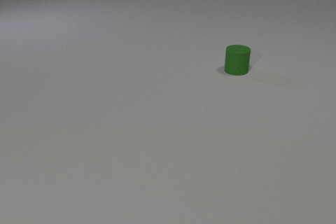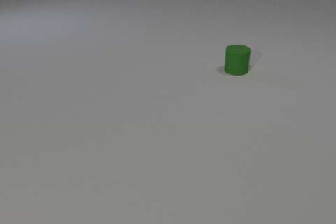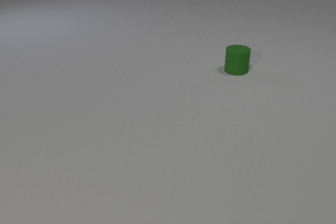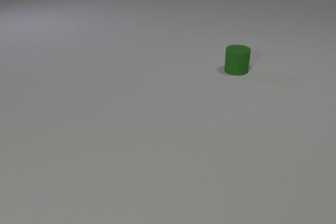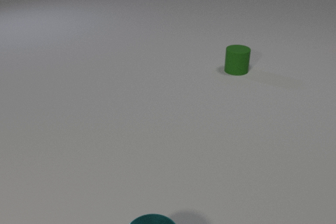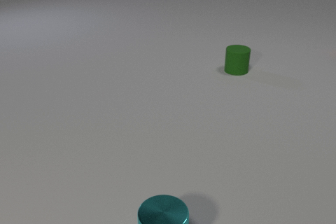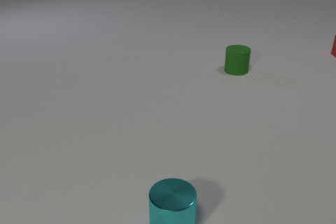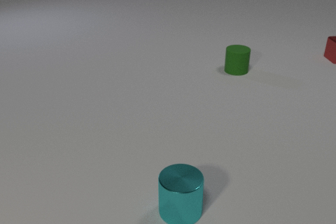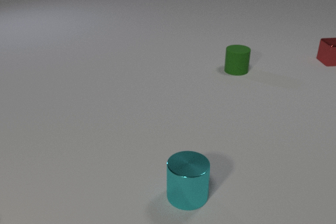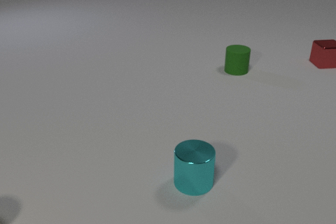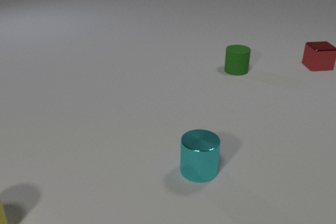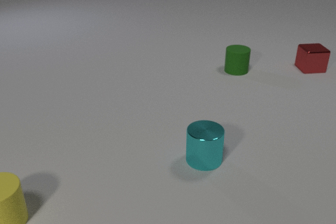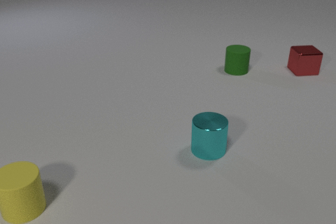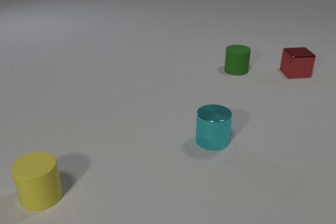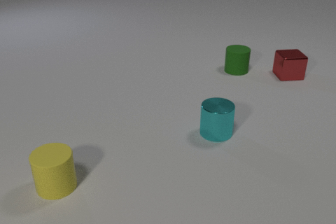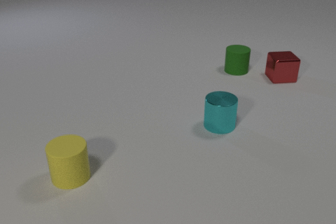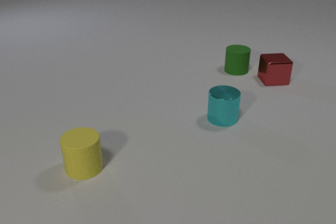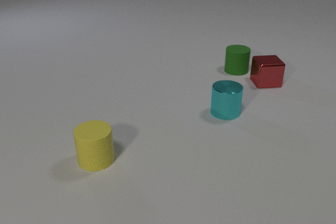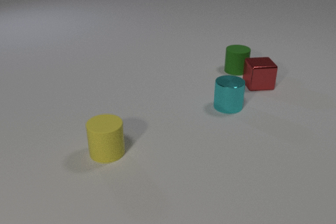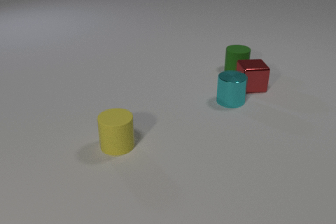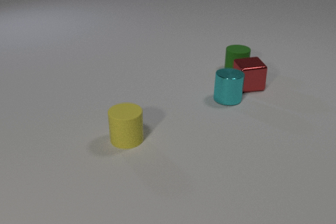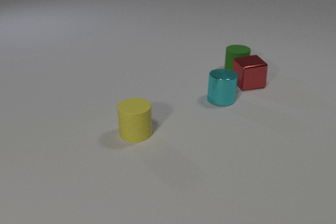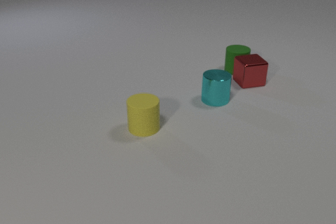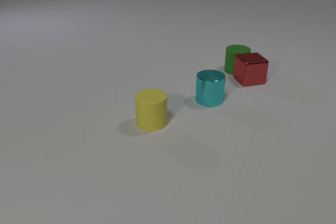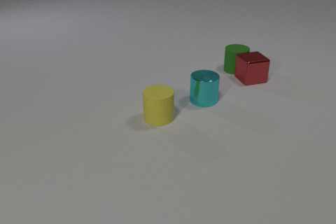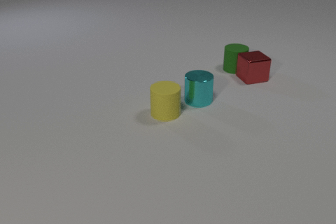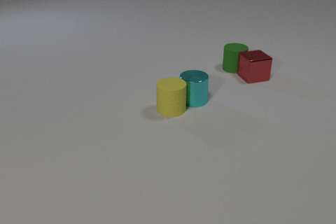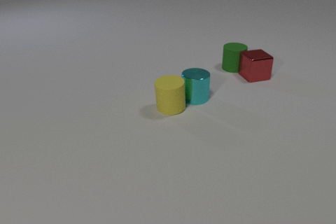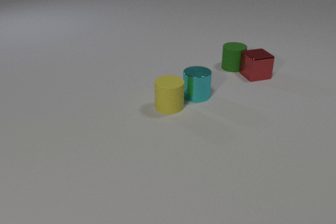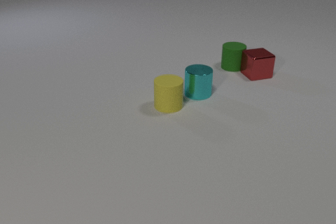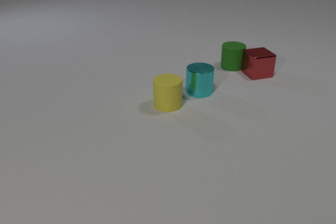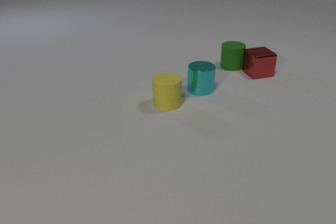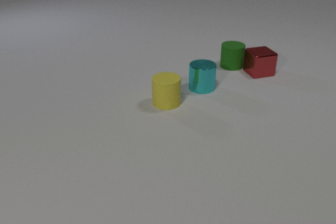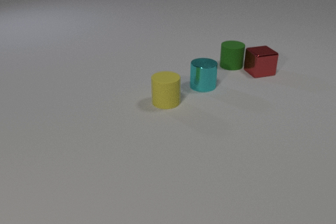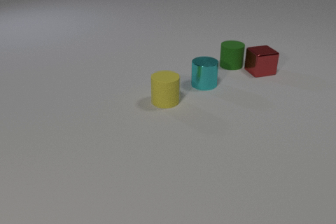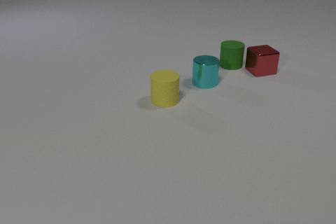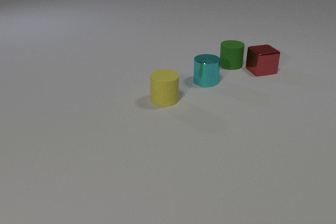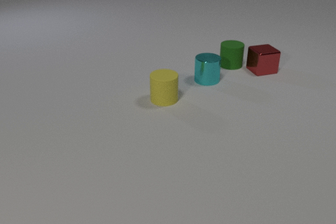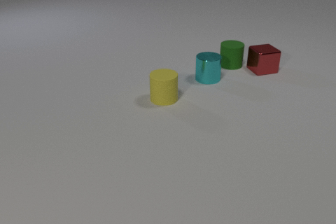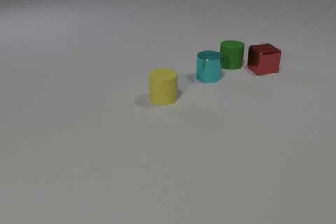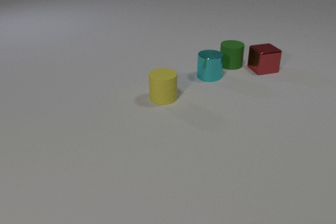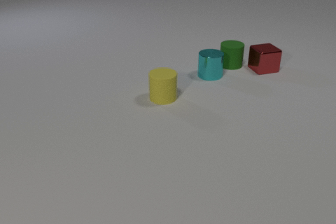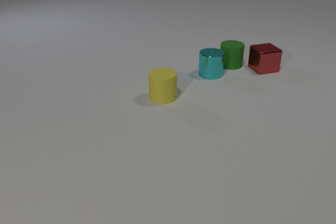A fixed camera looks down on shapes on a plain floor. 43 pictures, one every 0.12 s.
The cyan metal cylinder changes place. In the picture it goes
away from the camera.
0.00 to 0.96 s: The cyan metal cylinder comes in at the bottom edge, slides away from the camera. The red metal cube comes in at the right edge, slides toward the camera and to the left.
0.96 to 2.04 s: The cyan metal cylinder slides away from the camera. The red metal cube slides toward the camera and to the left. The yellow rubber cylinder comes in at the left edge, slides to the right and away from the camera.
2.04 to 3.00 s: The cyan metal cylinder slides to the left and away from the camera. The red metal cube slides to the left and away from the camera. The yellow rubber cylinder slides away from the camera and to the right. The cyan metal cylinder and the red metal cube collide. The red metal cube and the green rubber cylinder collide.
3.00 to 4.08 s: The cyan metal cylinder slides away from the camera. The red metal cube slides away from the camera and to the right. The green rubber cylinder slides away from the camera. The yellow rubber cylinder slides away from the camera. The cyan metal cylinder and the yellow rubber cylinder collide.
4.08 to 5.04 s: The cyan metal cylinder slides away from the camera. The red metal cube slides away from the camera. The yellow rubber cylinder slides away from the camera.
How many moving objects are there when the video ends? 3.
Are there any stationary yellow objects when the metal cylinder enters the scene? no.
What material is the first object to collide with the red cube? metal.
